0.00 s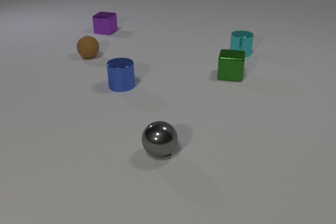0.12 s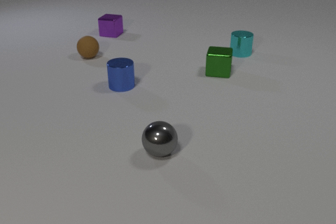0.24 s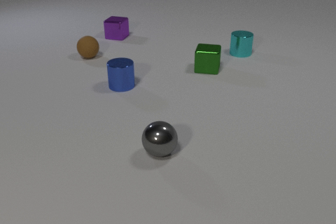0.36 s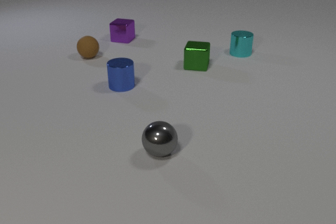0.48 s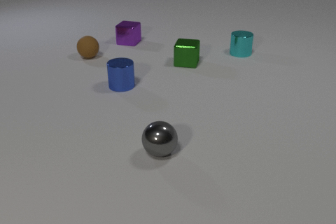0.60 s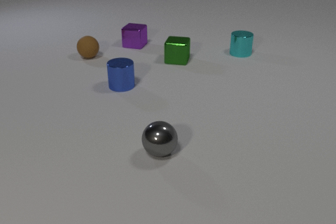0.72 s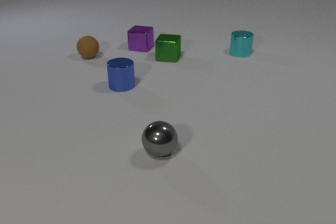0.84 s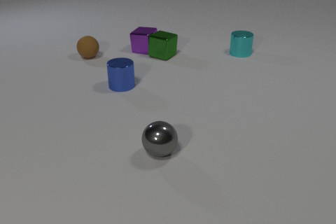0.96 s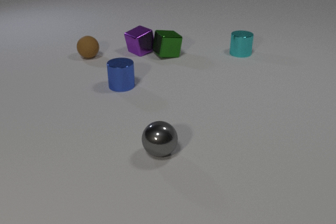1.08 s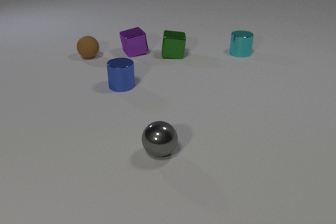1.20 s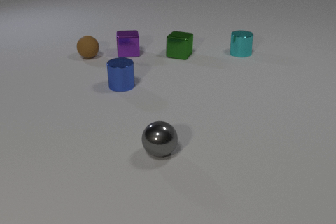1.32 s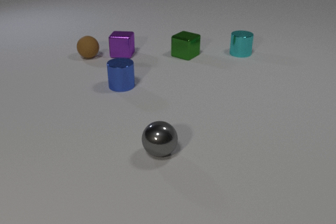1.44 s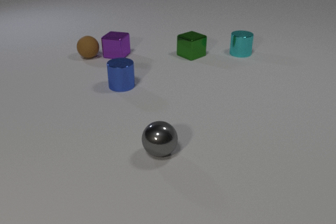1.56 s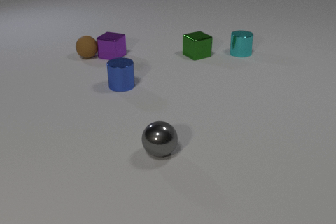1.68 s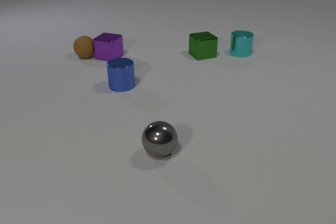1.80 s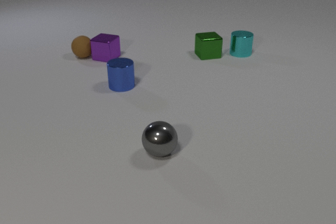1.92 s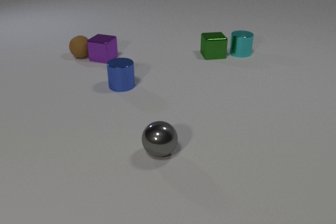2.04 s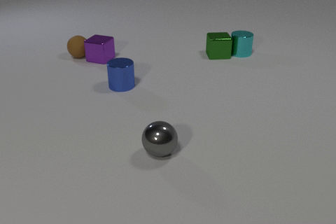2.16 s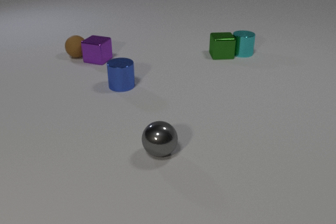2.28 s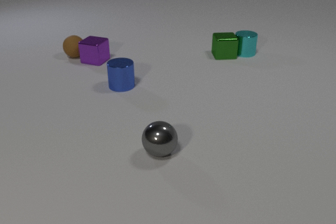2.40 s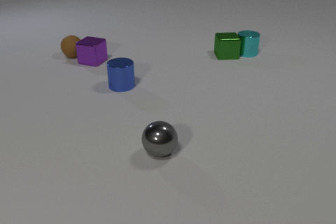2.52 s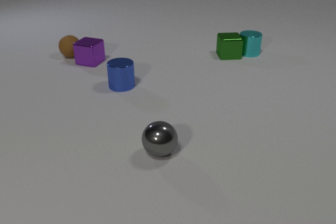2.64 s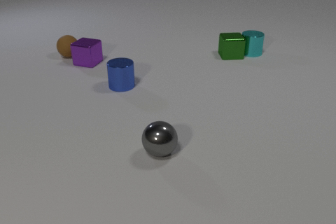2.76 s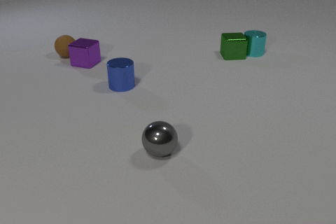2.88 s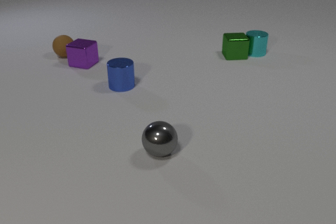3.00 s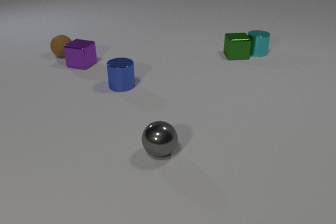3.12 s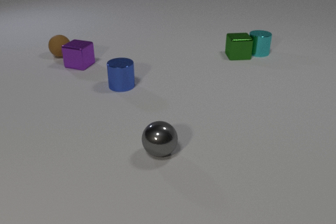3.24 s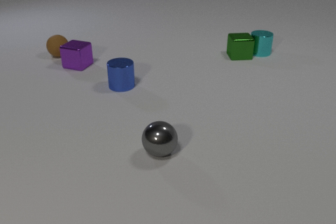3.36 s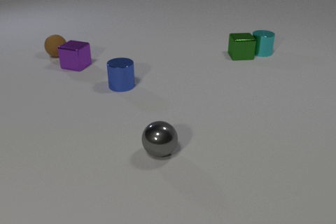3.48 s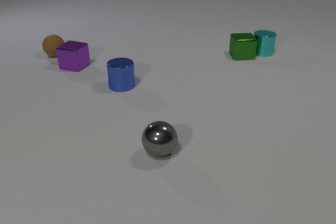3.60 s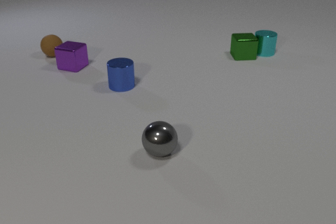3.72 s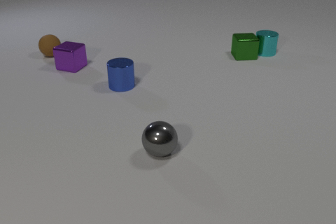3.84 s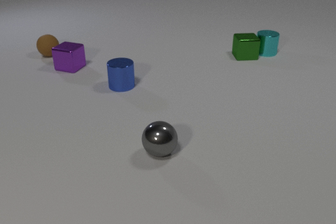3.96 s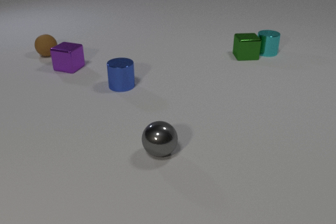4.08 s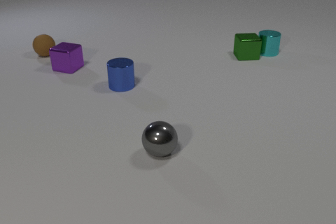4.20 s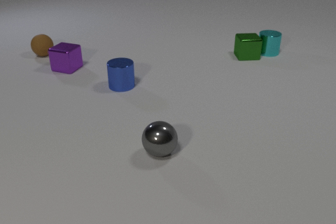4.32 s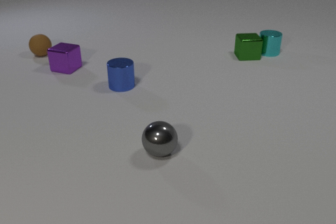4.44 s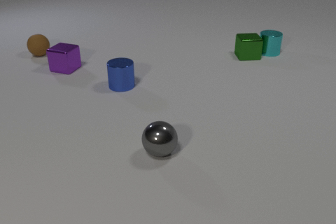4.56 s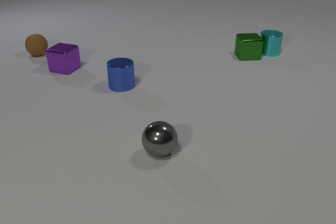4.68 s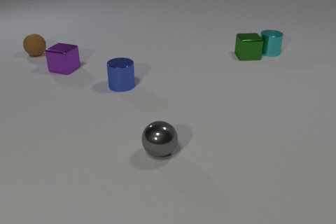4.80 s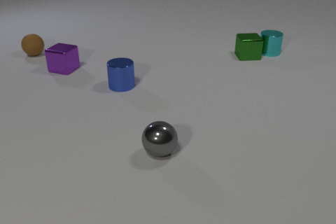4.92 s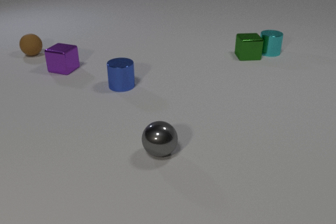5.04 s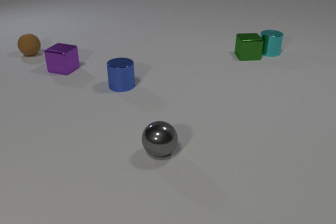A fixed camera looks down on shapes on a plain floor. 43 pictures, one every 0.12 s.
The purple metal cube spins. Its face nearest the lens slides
to the left.
The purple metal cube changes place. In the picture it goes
toward the camera.
0.00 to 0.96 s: The purple metal cube slides toward the camera and to the right, spins clockwise seen from above by about 30 degrees, its near face sliding to the left. The green metal cube slides to the left and away from the camera. The purple metal cube and the green metal cube collide.
0.96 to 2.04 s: The purple metal cube slides to the left, spins clockwise seen from above by about 60 degrees, its near face sliding to the left. The green metal cube slides to the right. The brown rubber sphere rolls to the left. The purple metal cube and the brown rubber sphere collide.
2.04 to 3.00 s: The purple metal cube slides to the left and toward the camera. The green metal cube slides to the right. The brown rubber sphere rolls to the left. The cyan metal cylinder slides to the right. The green metal cube and the cyan metal cylinder collide.
3.00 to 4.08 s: The purple metal cube slides to the left and toward the camera. The green metal cube slides to the right. The brown rubber sphere rolls to the left and away from the camera. The cyan metal cylinder slides to the right.
4.08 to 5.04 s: The brown rubber sphere rolls to the left and away from the camera.
How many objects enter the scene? 0.
How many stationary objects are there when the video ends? 5.
What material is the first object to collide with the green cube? metal.
